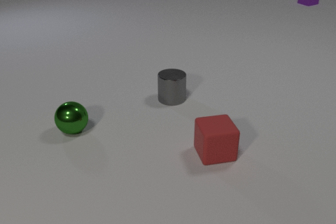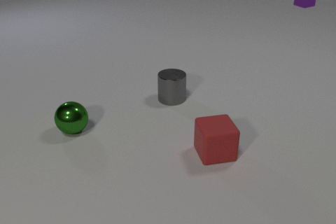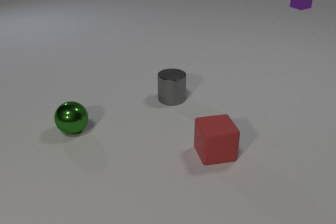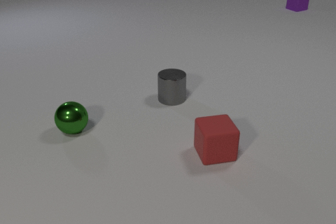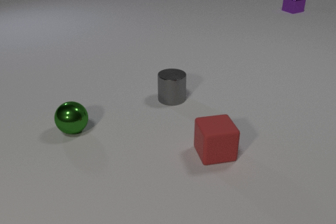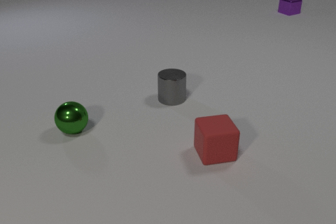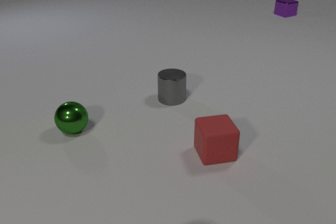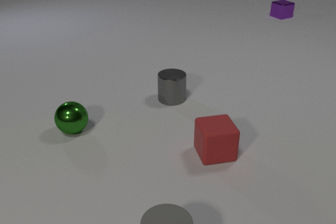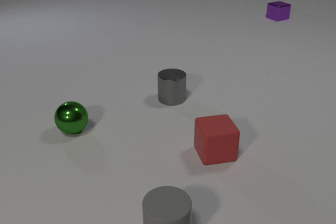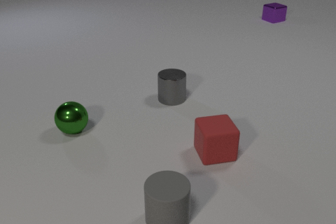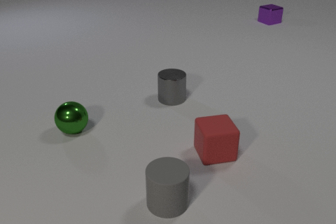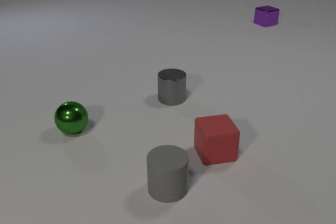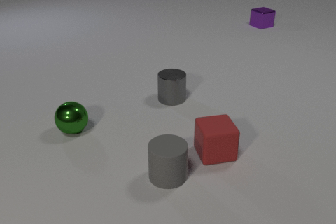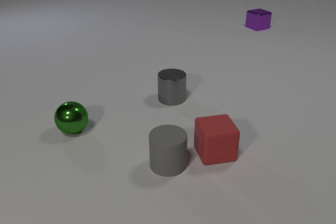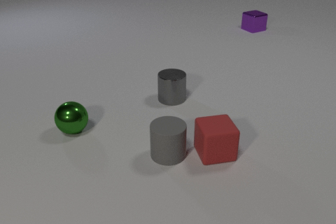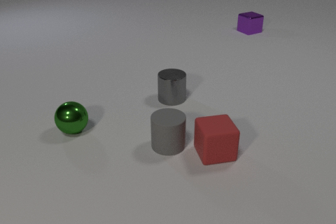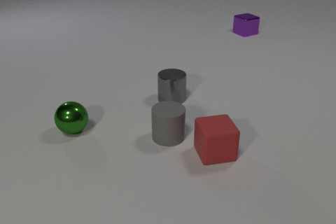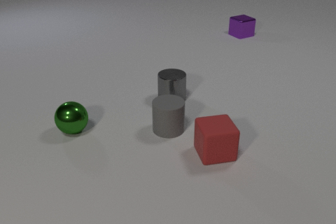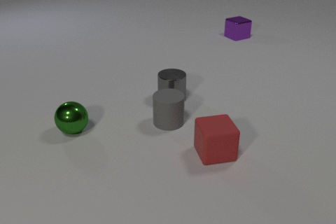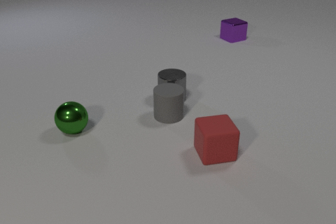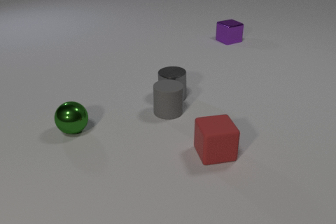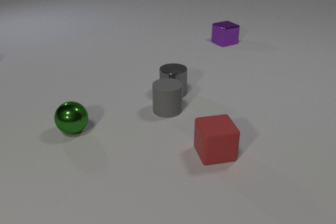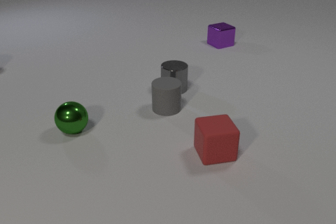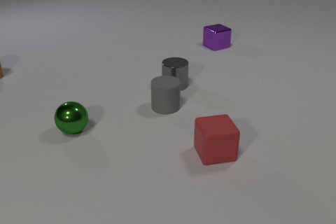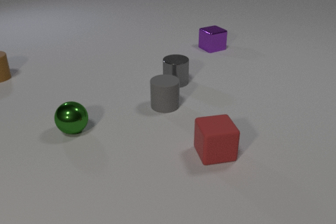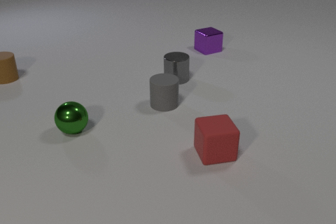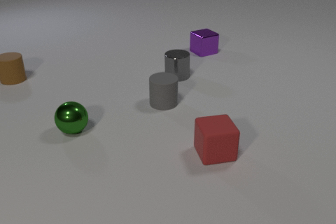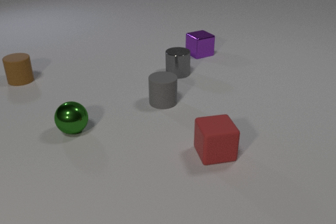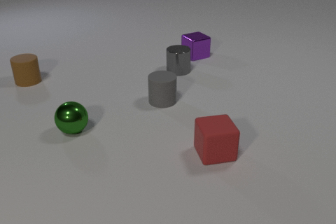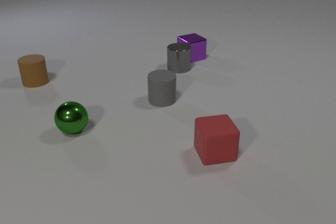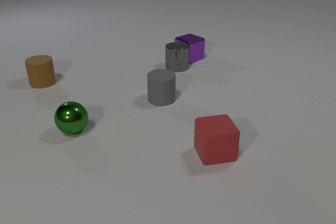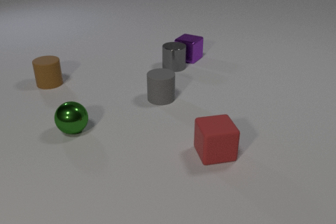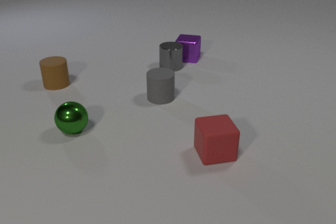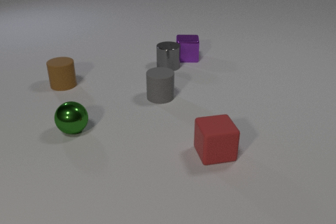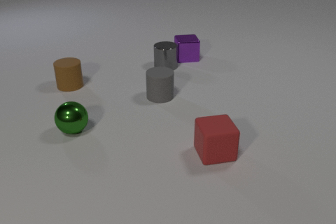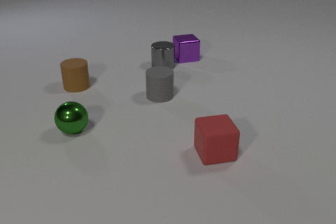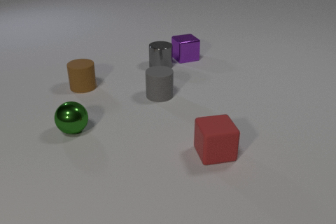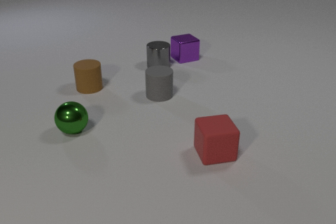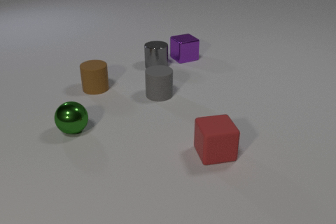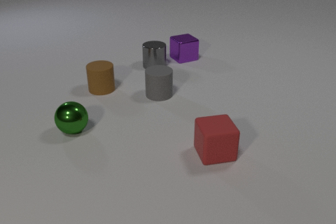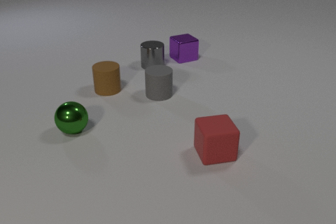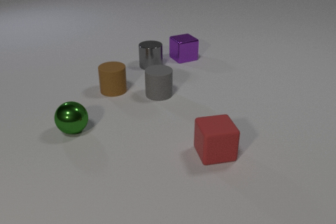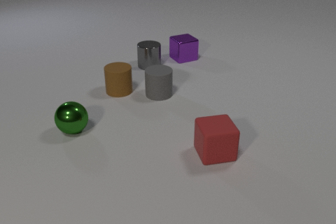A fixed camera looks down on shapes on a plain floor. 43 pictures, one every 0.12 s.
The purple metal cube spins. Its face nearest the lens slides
to the right.
The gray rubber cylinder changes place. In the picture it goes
away from the camera.
0.00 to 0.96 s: The gray rubber cylinder comes in at the bottom edge, slides away from the camera. The purple metal cube slides toward the camera and to the left.
0.96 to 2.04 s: The gray rubber cylinder slides away from the camera. The purple metal cube slides toward the camera and to the left.
2.04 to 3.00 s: The gray rubber cylinder slides away from the camera. The gray metal cylinder slides away from the camera. The brown rubber cylinder comes in at the left edge, slides to the right and toward the camera. The purple metal cube slides toward the camera and to the left. The gray rubber cylinder and the gray metal cylinder collide.
3.00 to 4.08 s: The gray rubber cylinder slides away from the camera. The gray metal cylinder slides away from the camera. The brown rubber cylinder slides to the right and toward the camera. The purple metal cube slides toward the camera and to the left, spins counterclockwise seen from above by about 60 degrees, its near face sliding to the right. The gray metal cylinder and the purple metal cube collide.
4.08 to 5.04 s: The gray metal cylinder slides to the left. The brown rubber cylinder slides to the right and toward the camera.
How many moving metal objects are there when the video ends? 1.
What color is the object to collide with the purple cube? gray.
What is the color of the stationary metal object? green.
